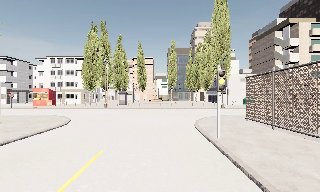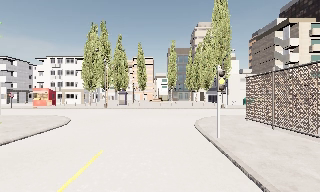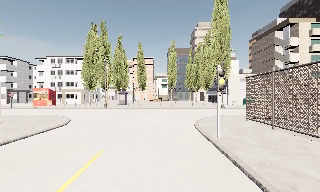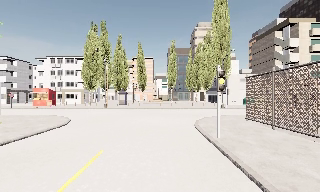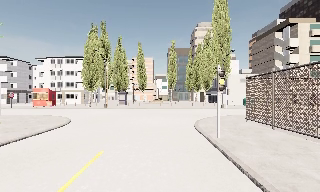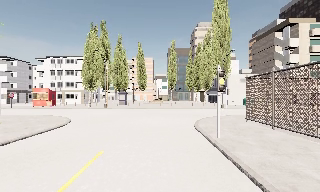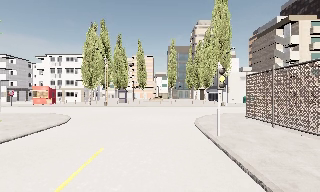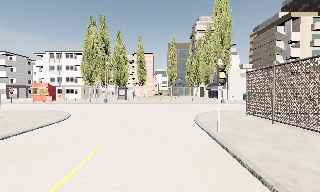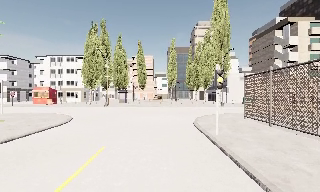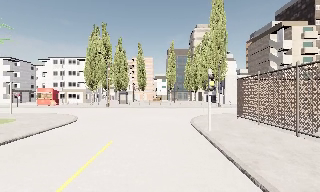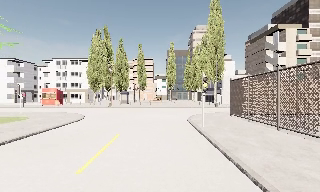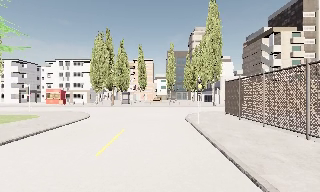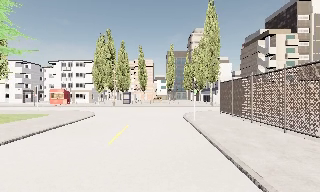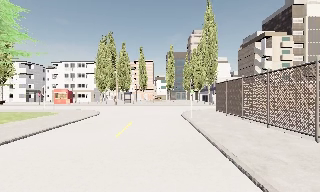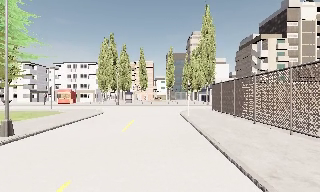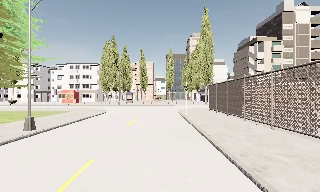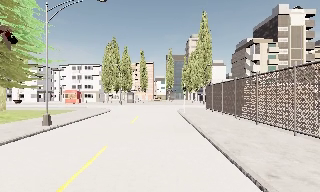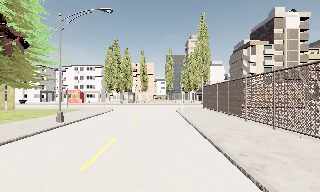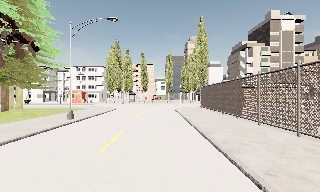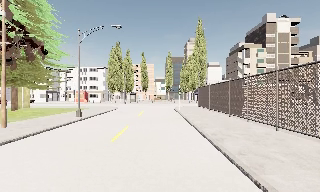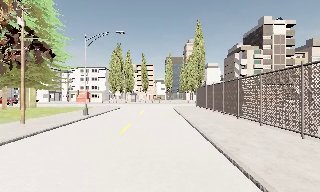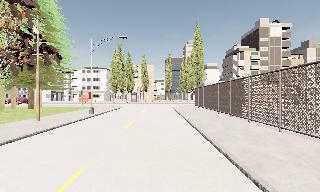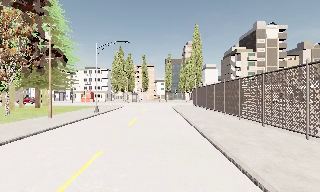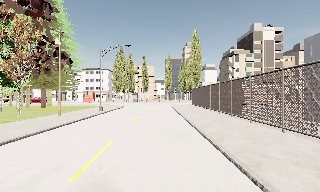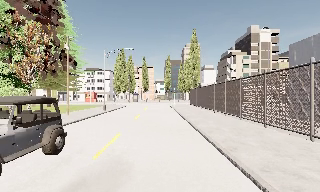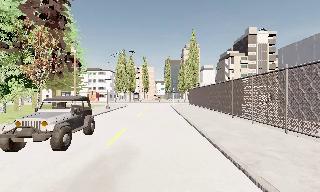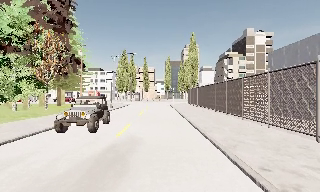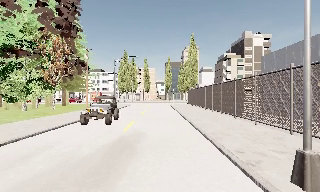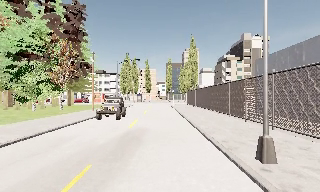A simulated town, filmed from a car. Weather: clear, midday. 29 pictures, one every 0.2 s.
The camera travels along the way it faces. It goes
backward.
0.0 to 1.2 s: The camera keeps its place and its aim.
1.2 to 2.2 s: The camera travels backward, about 3.5 m, so what stands in front gets smaller. It gains speed.
2.2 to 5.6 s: The camera travels backward, about 20 m, so what stands in front gets smaller.
The film runs backward here.
